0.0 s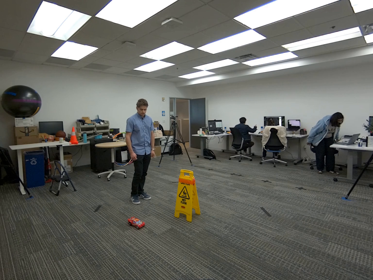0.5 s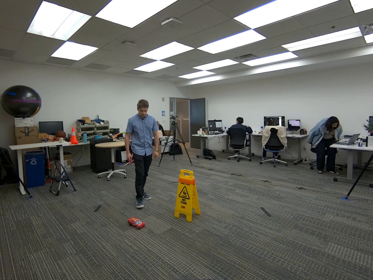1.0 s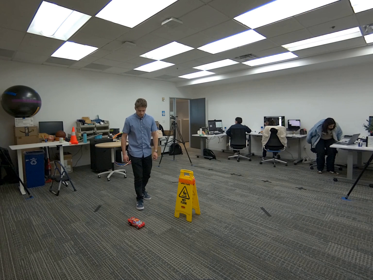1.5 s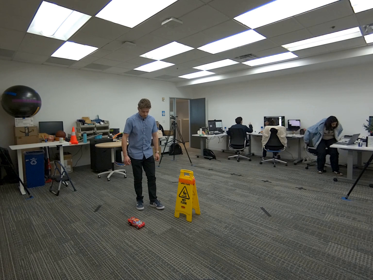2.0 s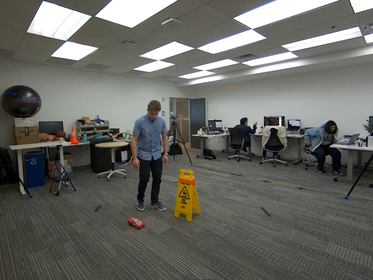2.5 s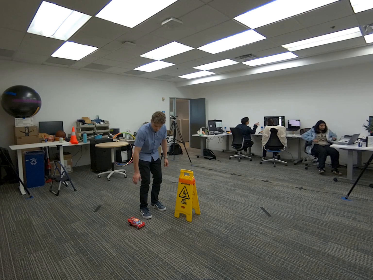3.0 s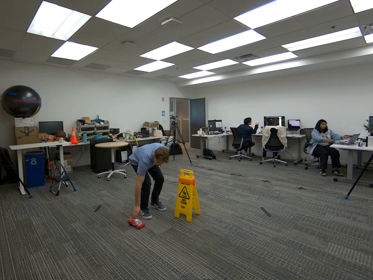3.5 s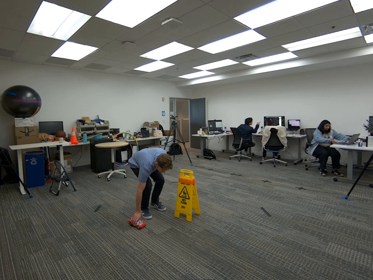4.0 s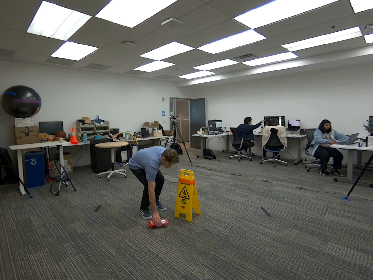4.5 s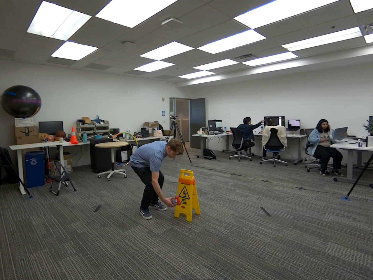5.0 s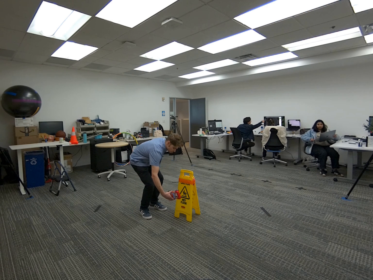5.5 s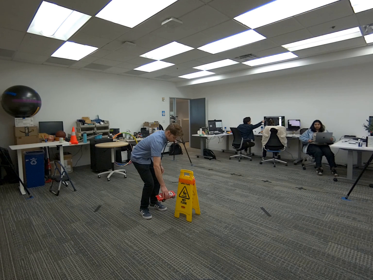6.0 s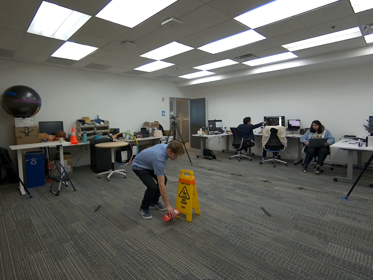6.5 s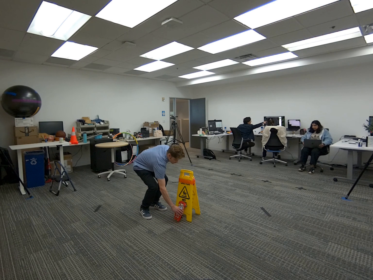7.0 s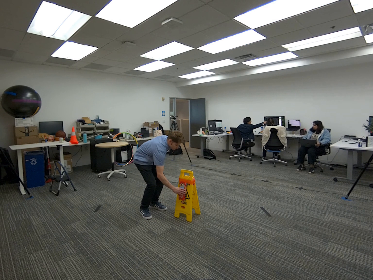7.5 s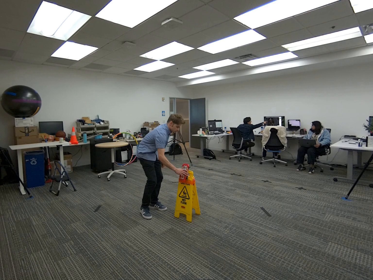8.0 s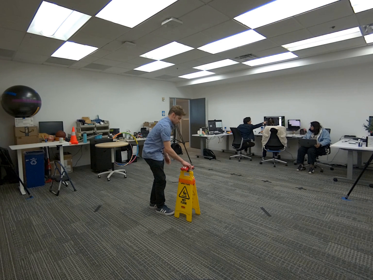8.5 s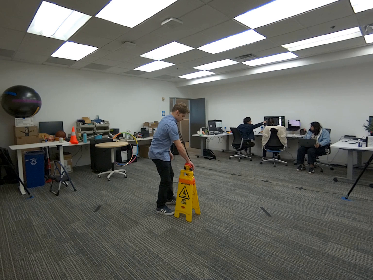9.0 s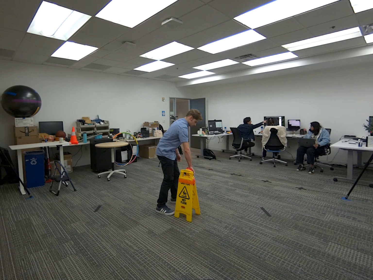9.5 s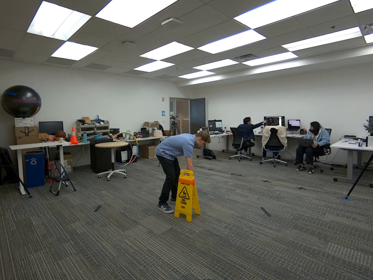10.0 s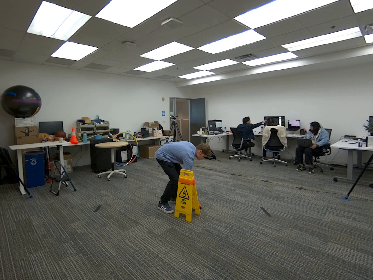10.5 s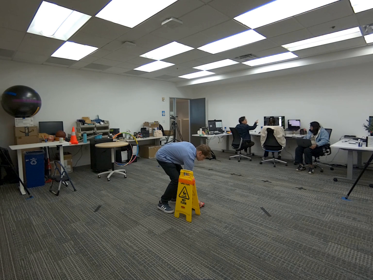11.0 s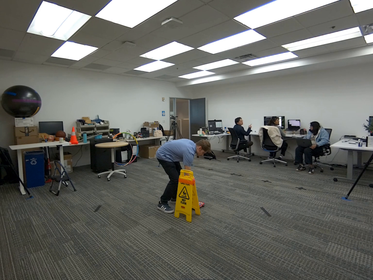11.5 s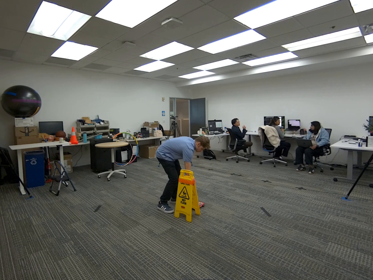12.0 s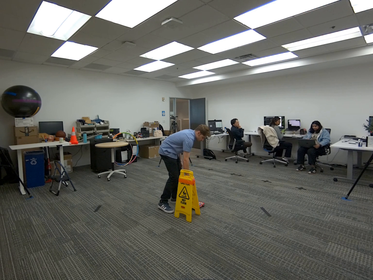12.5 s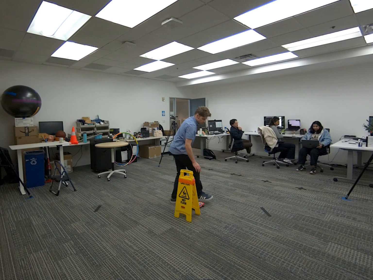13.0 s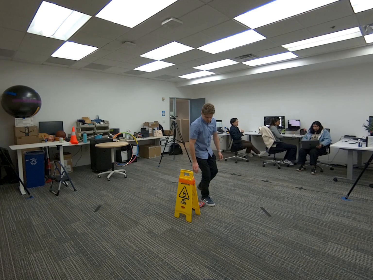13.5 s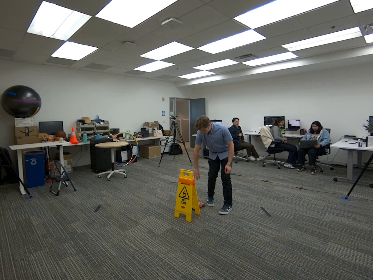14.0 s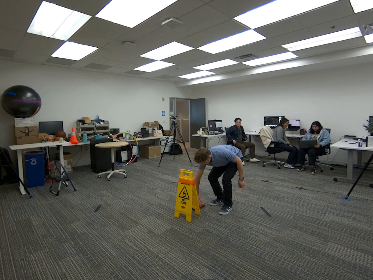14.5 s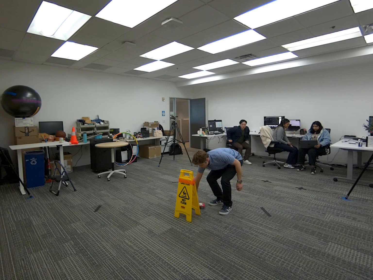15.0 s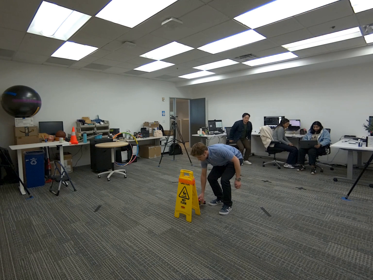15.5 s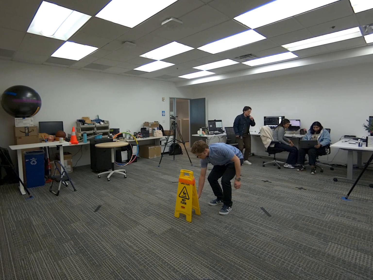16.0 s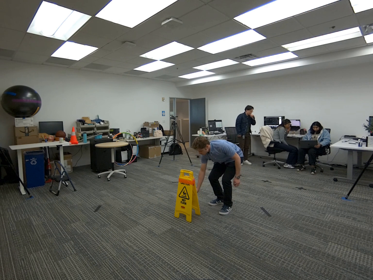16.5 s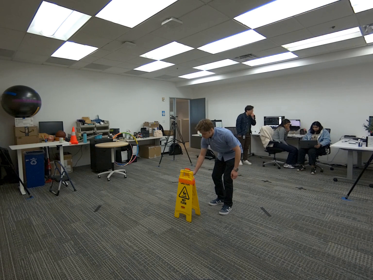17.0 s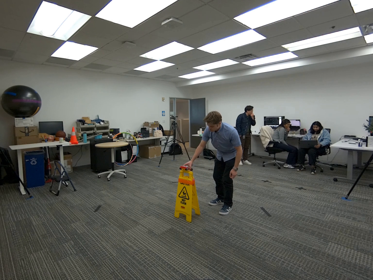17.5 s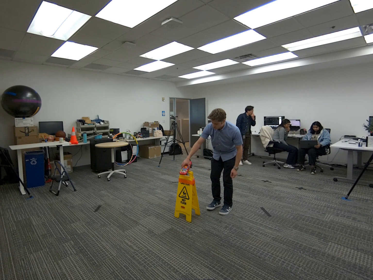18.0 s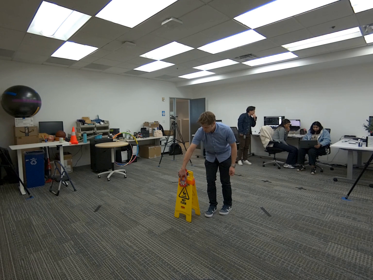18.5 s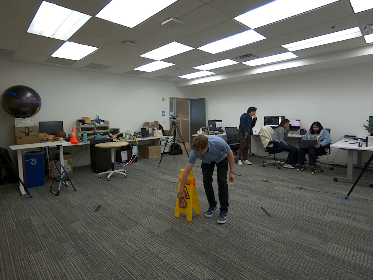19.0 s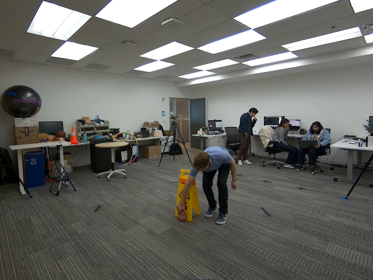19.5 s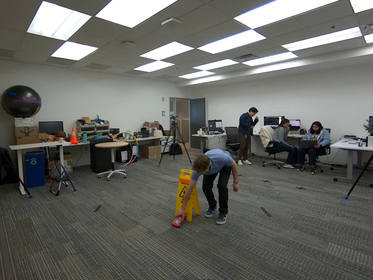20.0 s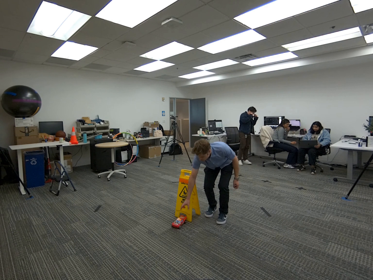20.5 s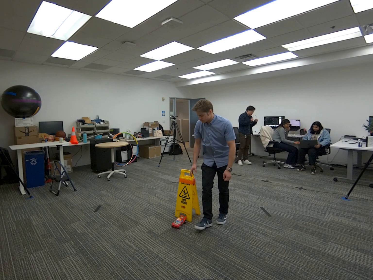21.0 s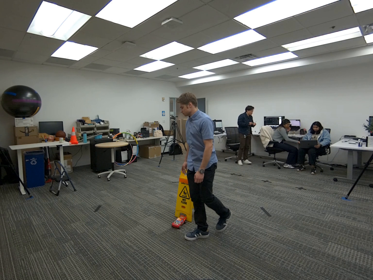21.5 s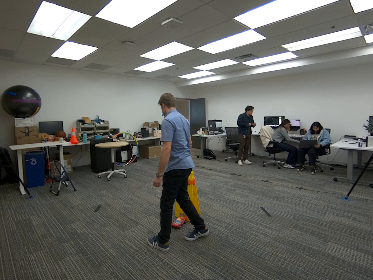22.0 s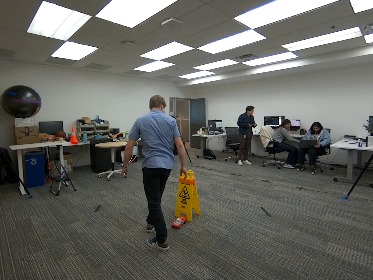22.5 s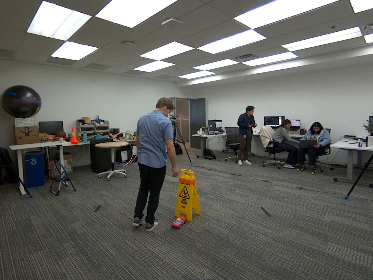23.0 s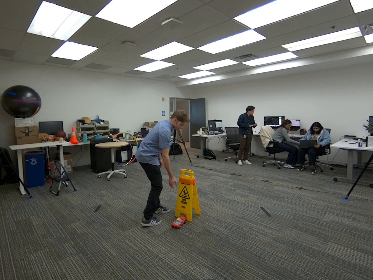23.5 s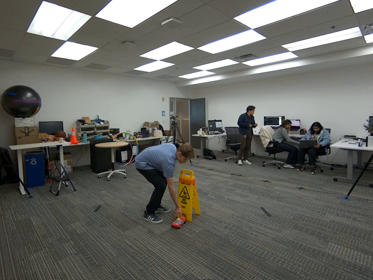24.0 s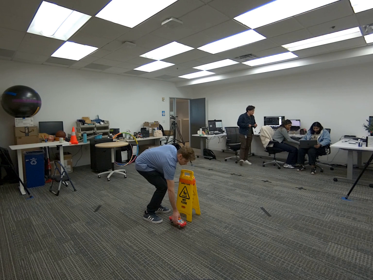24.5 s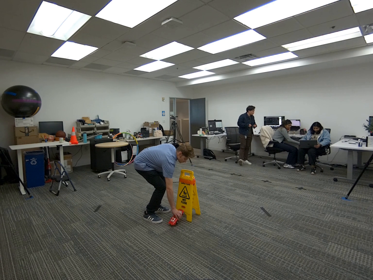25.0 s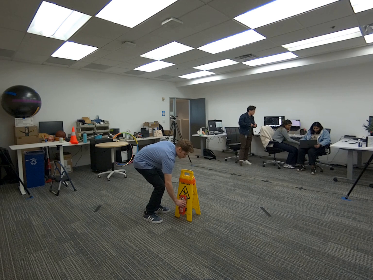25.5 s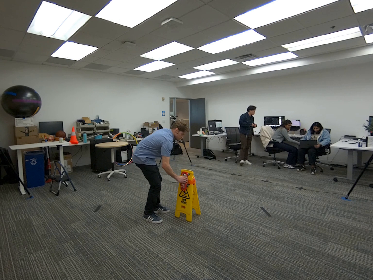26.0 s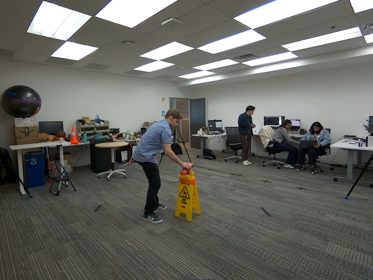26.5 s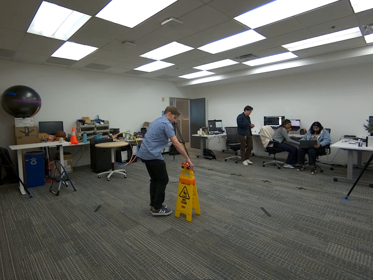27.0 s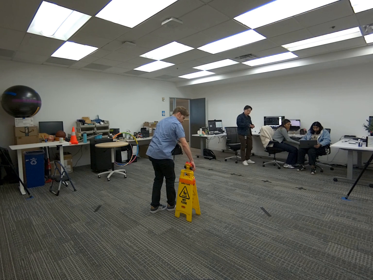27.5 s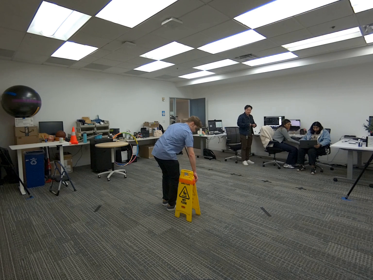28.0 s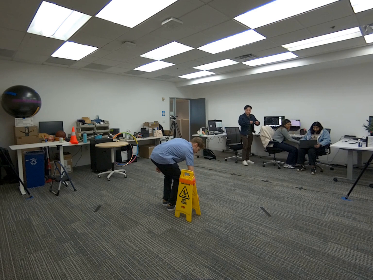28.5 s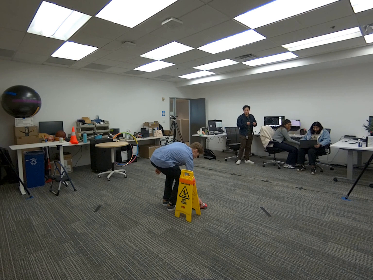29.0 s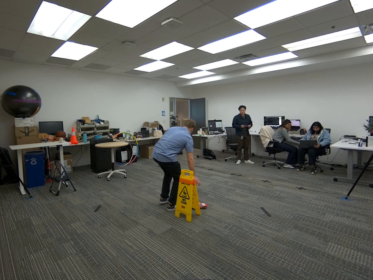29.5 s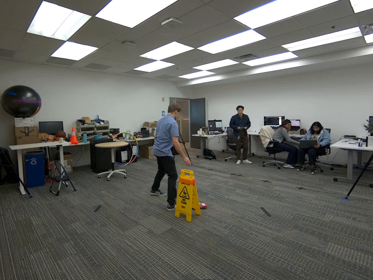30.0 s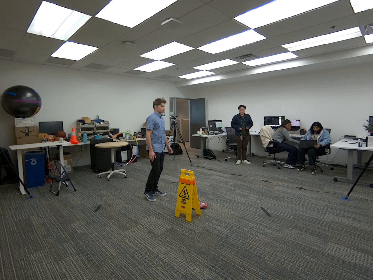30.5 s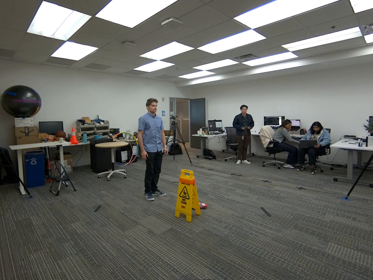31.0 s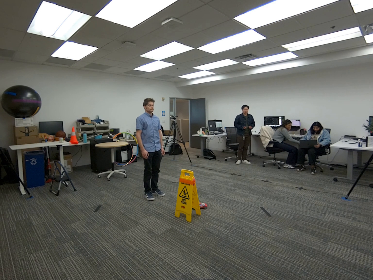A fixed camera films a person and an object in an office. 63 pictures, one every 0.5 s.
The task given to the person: Walk to the toy car and pick it up with your right hand. Put it down and roll it over the wet floor sign. Go to the other side, pick it up, and roll it back over the sign. Keep switching sides and repeating until finished.
